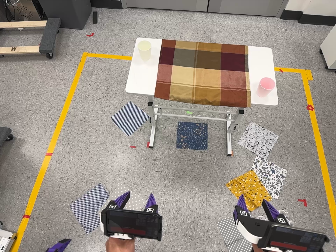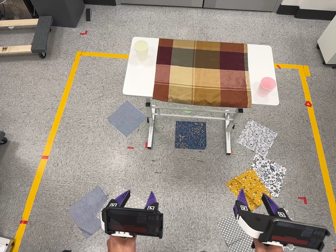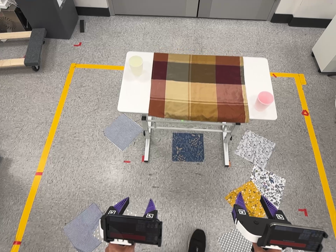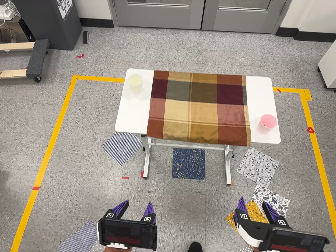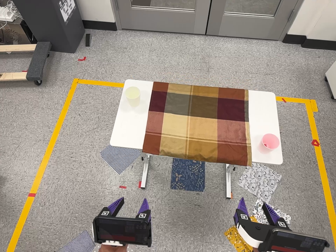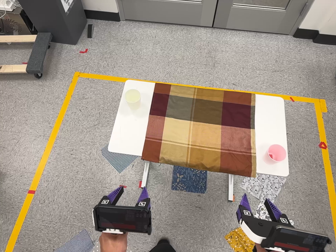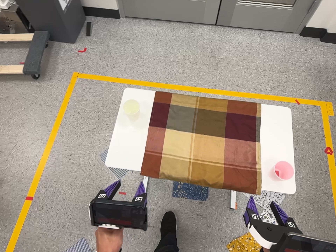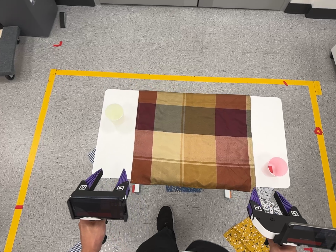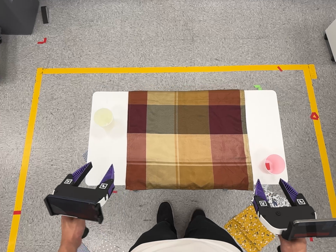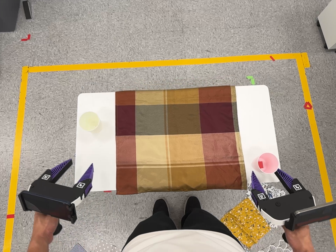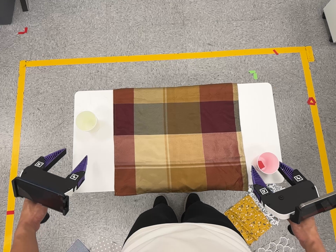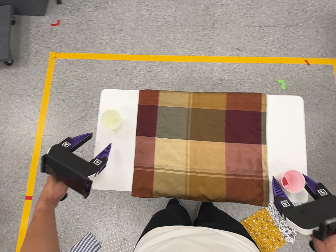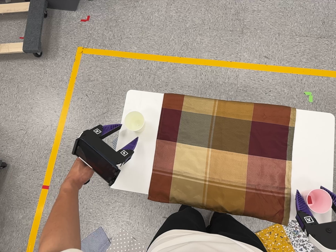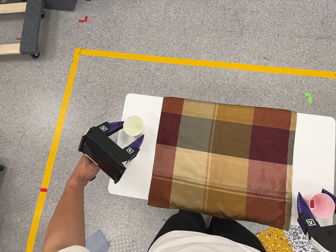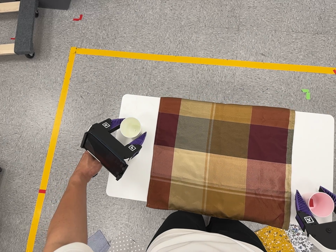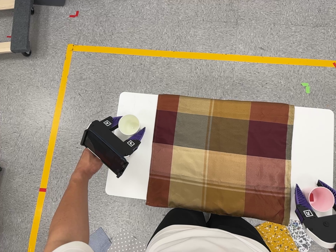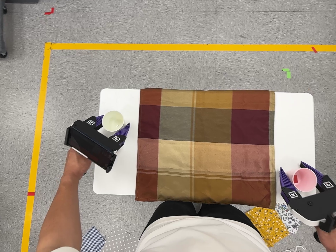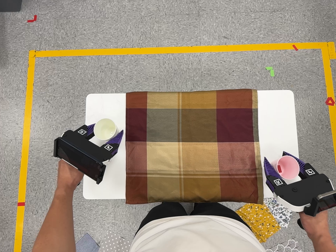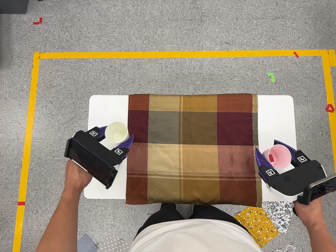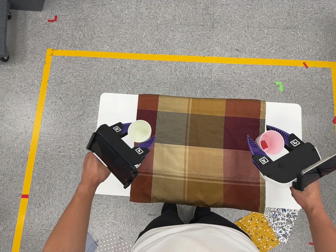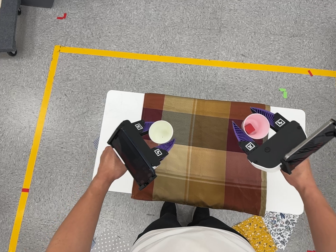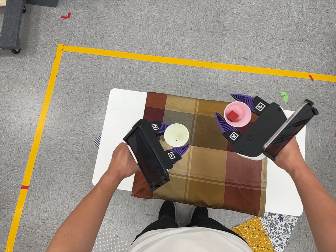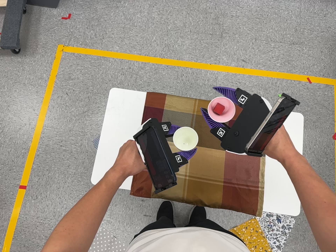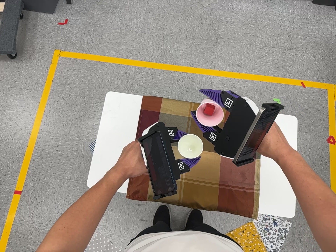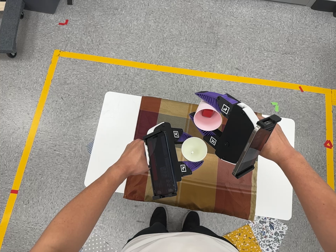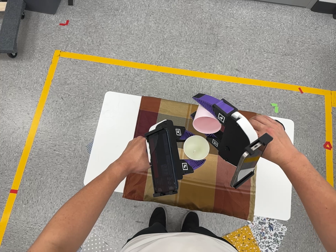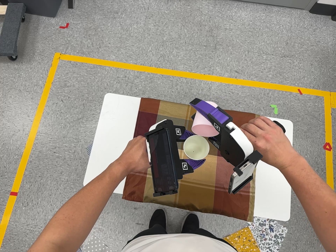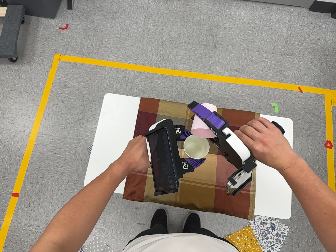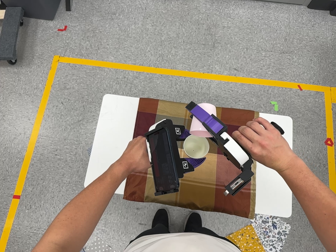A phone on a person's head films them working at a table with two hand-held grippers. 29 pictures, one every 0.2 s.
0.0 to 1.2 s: The camera travels toward the top of its view and forward, about 50 cm, so close, fixed things drift downward.
1.2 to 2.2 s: The camera travels toward the top of its view and forward, about 30 cm. Its aim tips toward the bottom of its view by about 10 degrees.
2.2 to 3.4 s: The camera travels toward the top of its view, about 7 cm.
3.4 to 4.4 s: The camera travels toward the bottom of its view, backward and to its left, about 9 cm. It rolls about its line of sight by about 10 degrees, and the scene rotates clockwise.
4.4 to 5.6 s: The camera shifts only a little, or ends up much as it began.
The film runs forward here.
